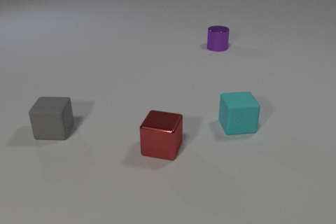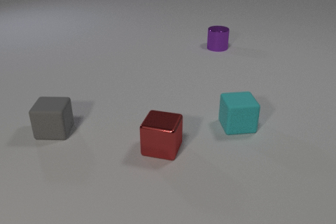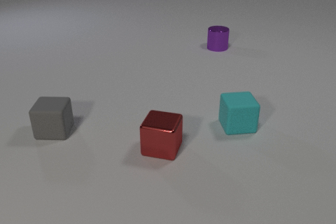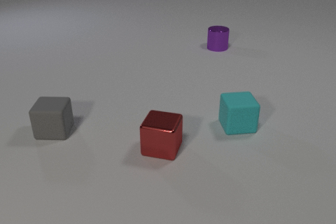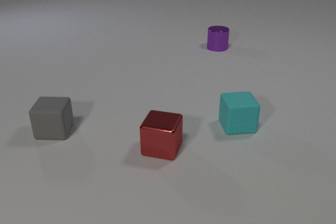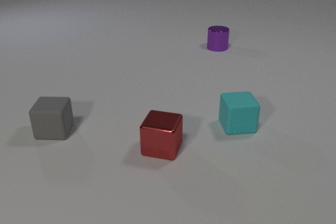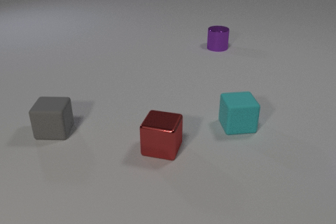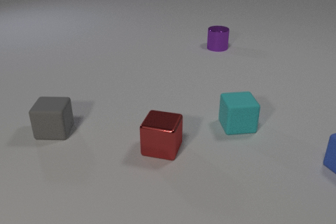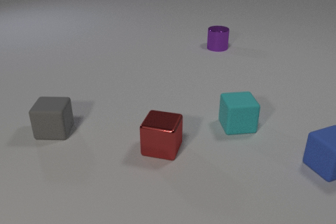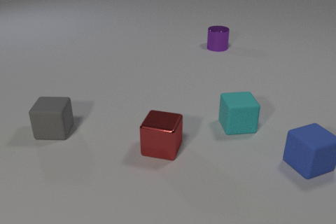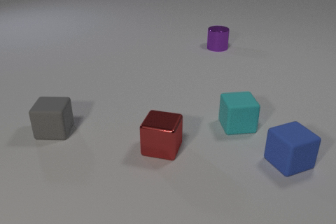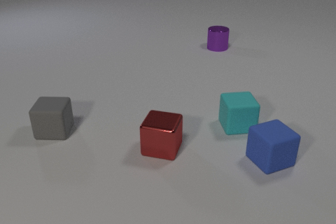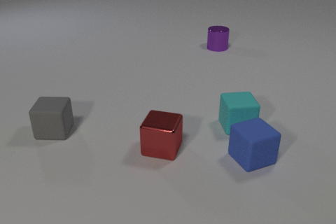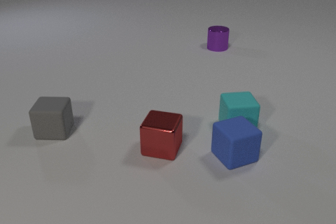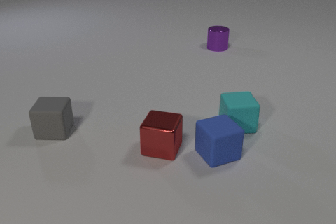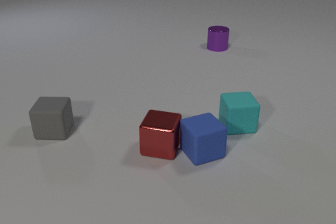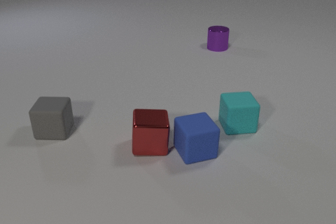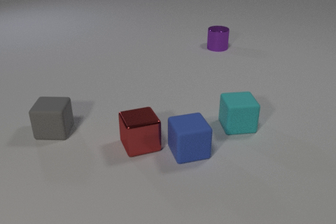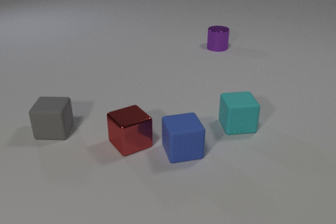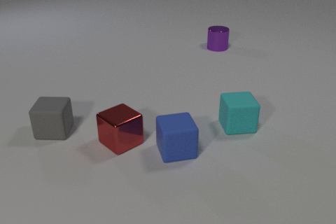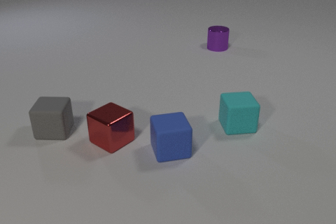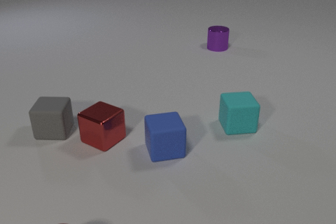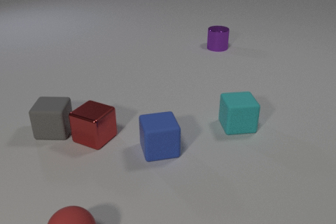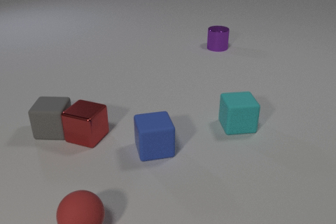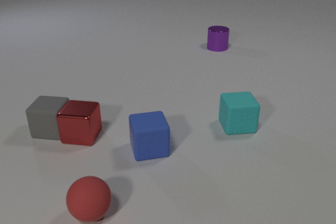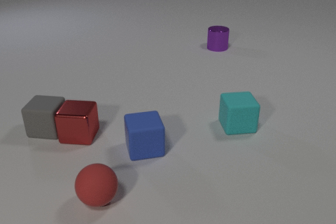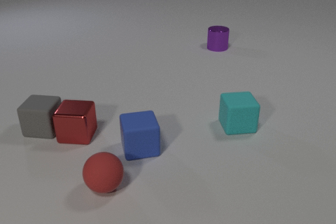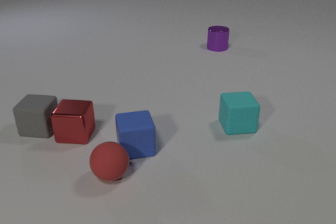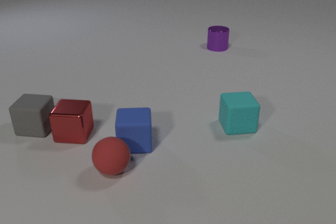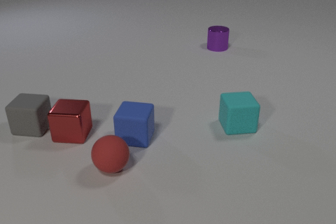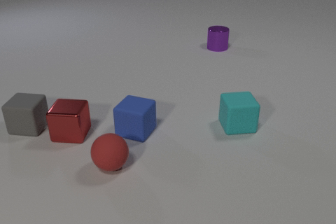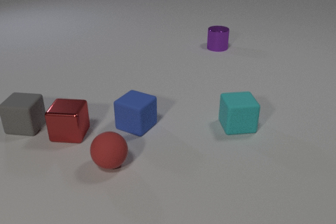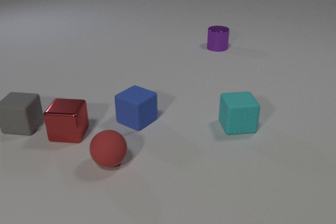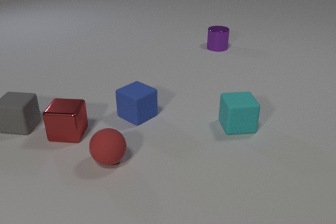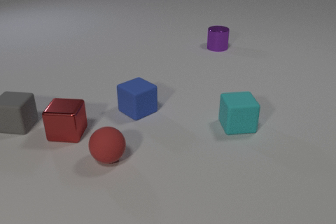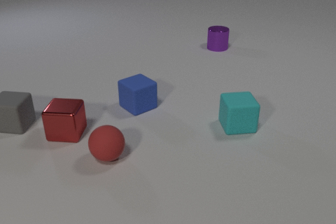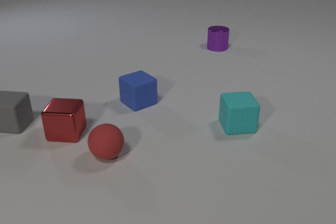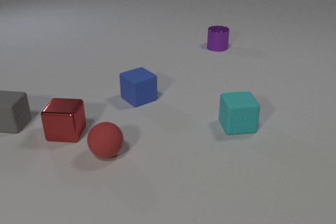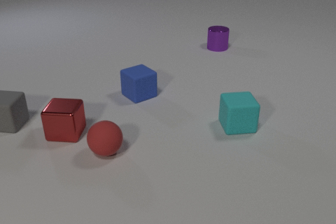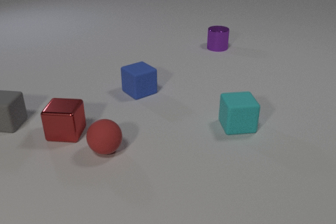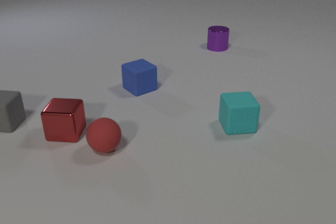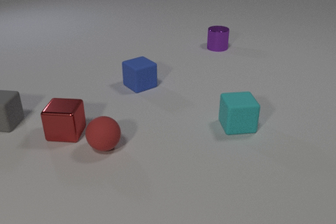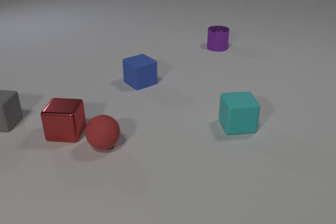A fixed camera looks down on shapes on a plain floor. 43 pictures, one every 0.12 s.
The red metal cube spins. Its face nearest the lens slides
to the right.
The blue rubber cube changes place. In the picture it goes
to the left.
0.00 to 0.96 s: The blue rubber cube comes in at the right edge, slides to the left.
0.96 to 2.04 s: The blue rubber cube slides to the left. The red metal cube slides to the left, spins so that its near face slides to the right, counterclockwise seen from above. The blue rubber cube and the red metal cube collide.
2.04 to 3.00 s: The blue rubber cube slides to the left. The red metal cube slides to the left and away from the camera, spins counterclockwise seen from above by about 60 degrees, its near face sliding to the right. The red rubber sphere comes in at the bottom edge, rolls away from the camera and to the right. The gray rubber cube moves, and ends about where it began. The red metal cube and the gray rubber cube collide.
3.00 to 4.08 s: The blue rubber cube slides away from the camera, spins so that its near face slides to the left, clockwise seen from above. The red metal cube slides to the left and away from the camera. The red rubber sphere rolls away from the camera. The gray rubber cube slides to the left and away from the camera. The blue rubber cube and the red rubber sphere collide.
4.08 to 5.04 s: The blue rubber cube slides away from the camera. The red rubber sphere rolls away from the camera. The gray rubber cube slides to the left and away from the camera.
Are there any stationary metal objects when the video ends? yes.
What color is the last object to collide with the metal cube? gray.
How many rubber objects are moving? 3.
